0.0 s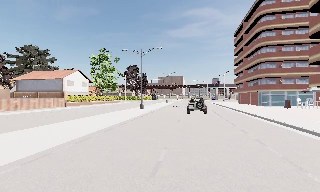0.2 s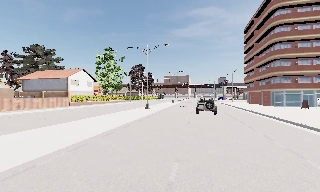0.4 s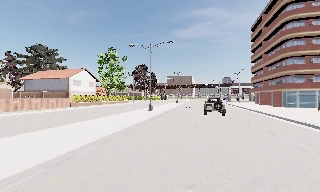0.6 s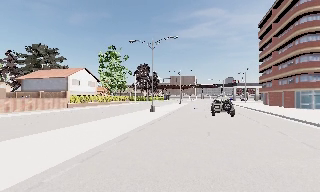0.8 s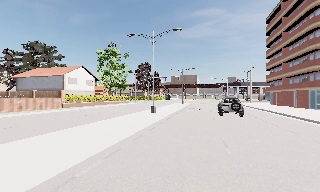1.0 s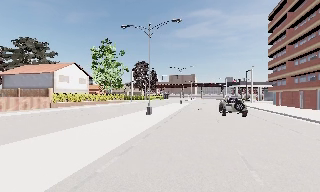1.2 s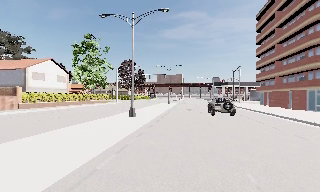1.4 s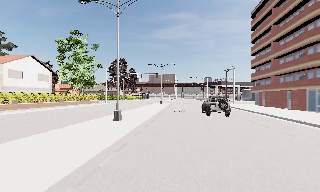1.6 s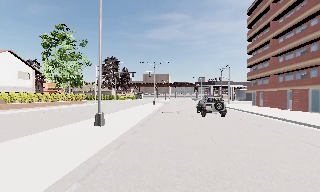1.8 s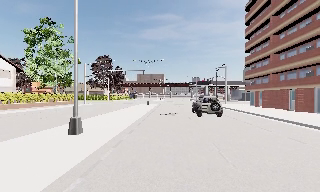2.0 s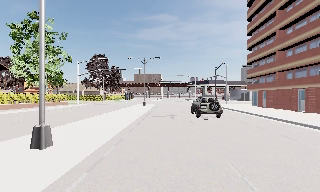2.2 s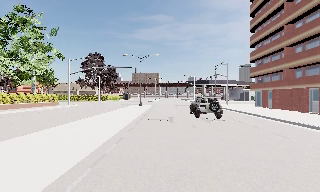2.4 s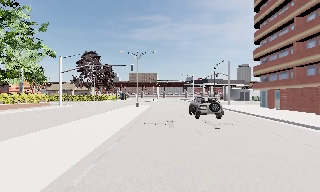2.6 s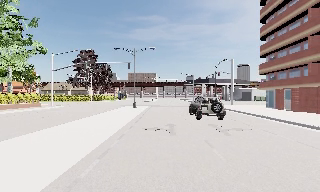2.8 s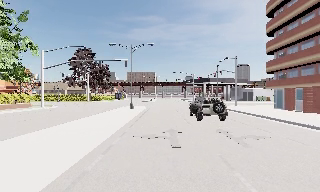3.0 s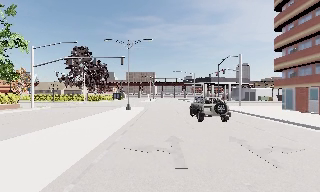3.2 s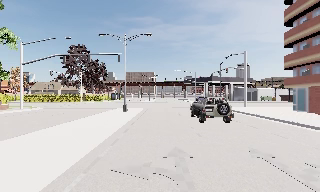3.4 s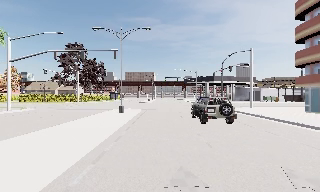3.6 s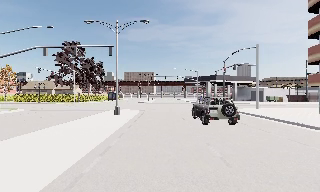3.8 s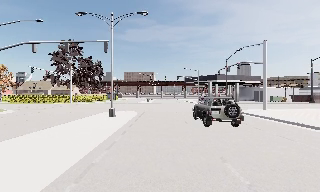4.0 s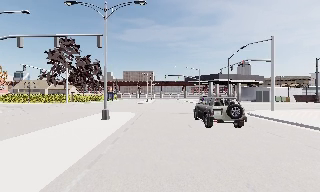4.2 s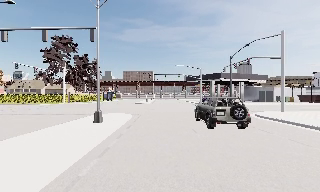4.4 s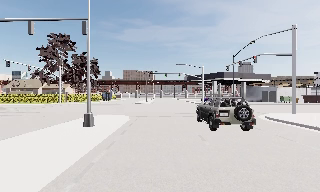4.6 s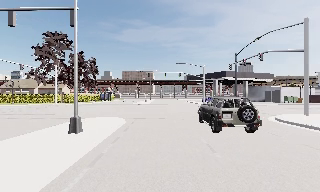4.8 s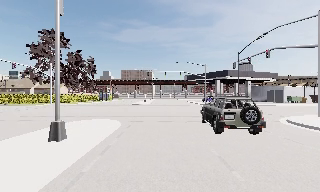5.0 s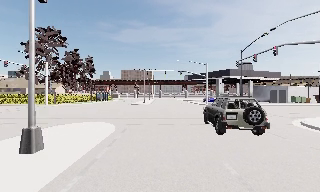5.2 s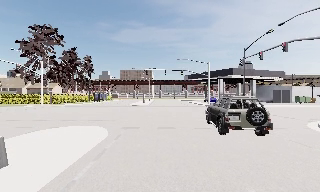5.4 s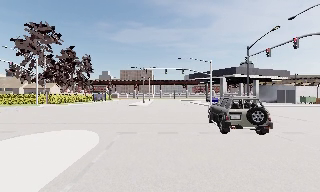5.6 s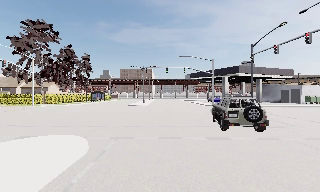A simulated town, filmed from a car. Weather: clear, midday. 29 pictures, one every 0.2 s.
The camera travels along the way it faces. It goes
forward.
0.0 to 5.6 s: The scene slides to the left, as the camera pans about 10 degrees to its right. It travels forward, about 40 m, so what stands in front looms larger.
The film runs forward here.
